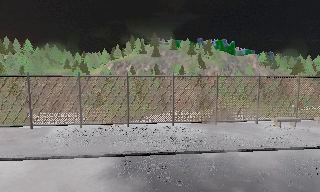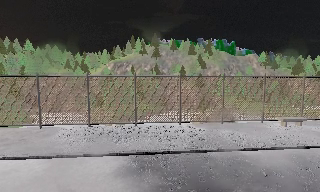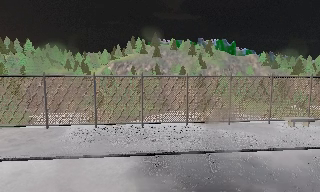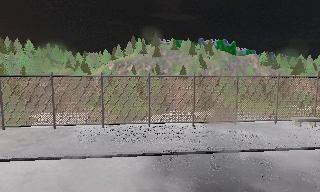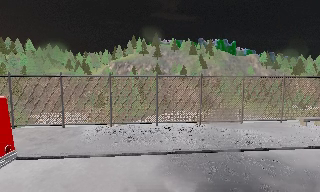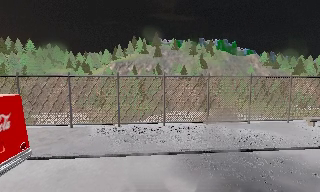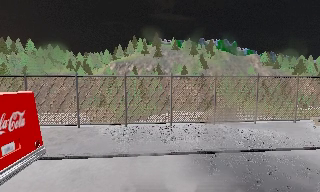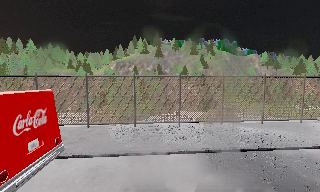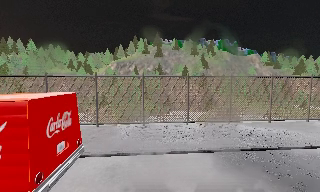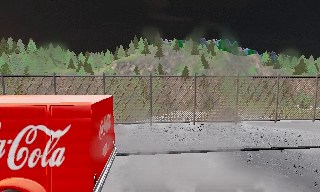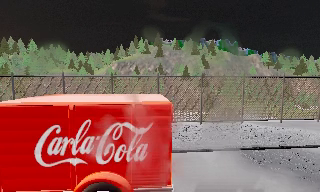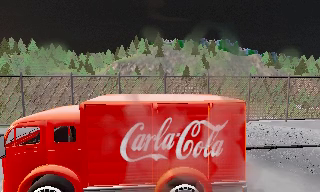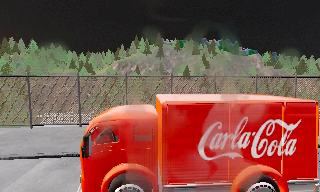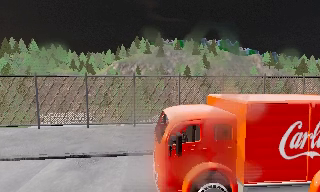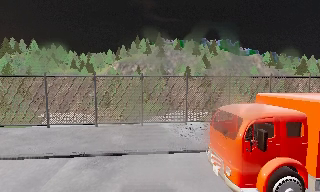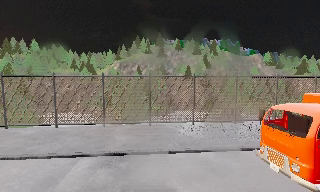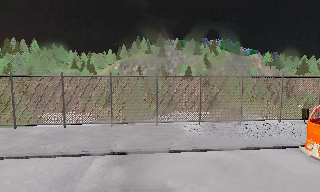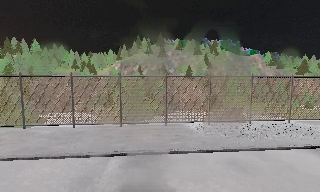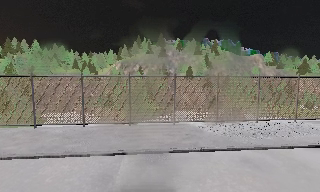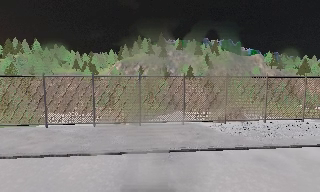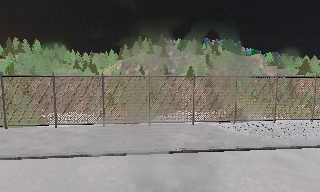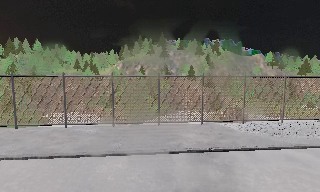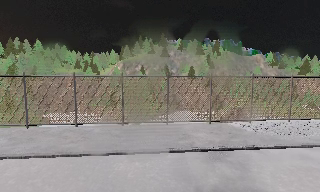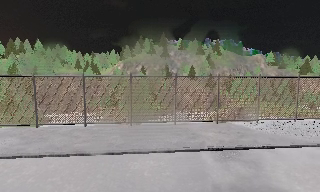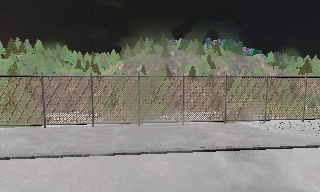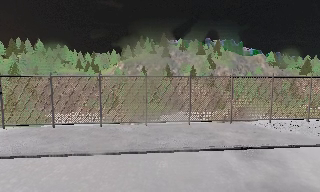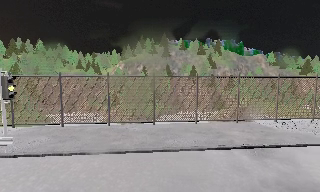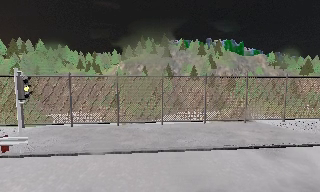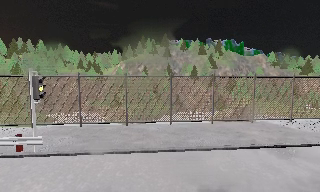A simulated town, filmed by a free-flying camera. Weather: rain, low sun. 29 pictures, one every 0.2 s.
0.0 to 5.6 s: The camera travels to its left, about 14 m, so close, fixed things drift to the right.
The film runs backward here.
